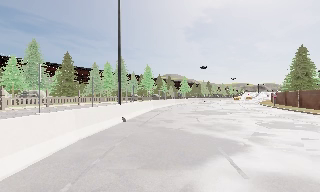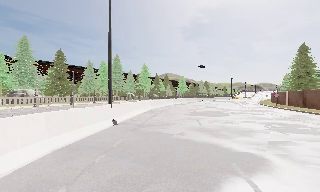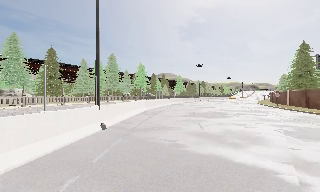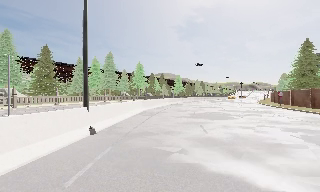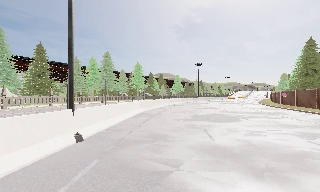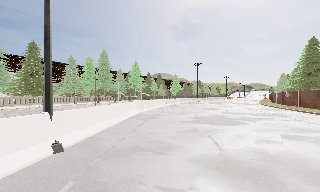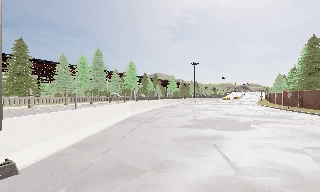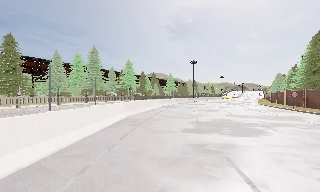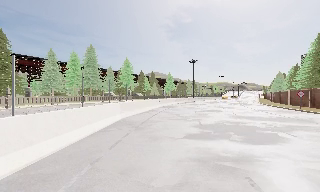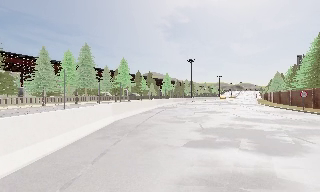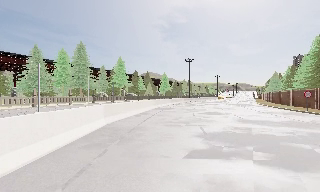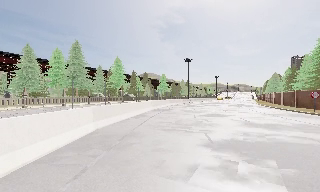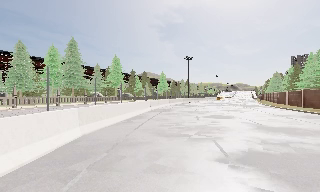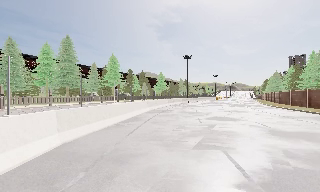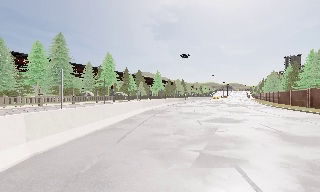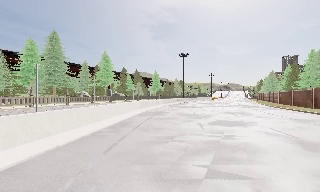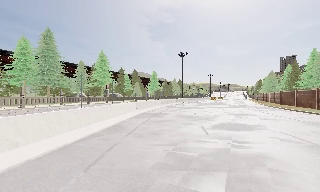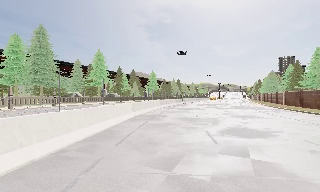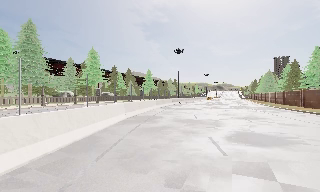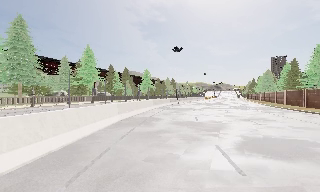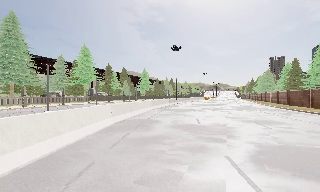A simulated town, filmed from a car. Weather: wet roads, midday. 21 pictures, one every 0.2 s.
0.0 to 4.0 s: The scene slides to the left, as the camera pans about 15 degrees to its right. It travels forward, about 25 m, so what stands in front looms larger.
The film runs forward here.
